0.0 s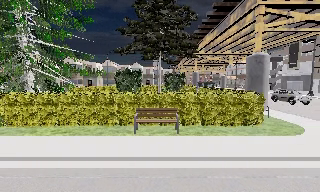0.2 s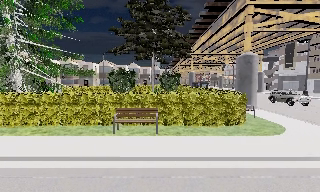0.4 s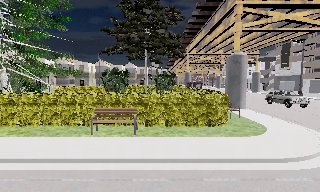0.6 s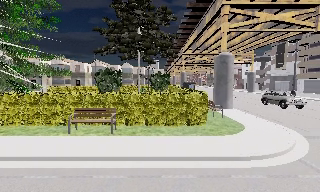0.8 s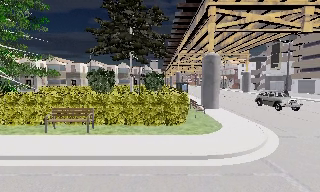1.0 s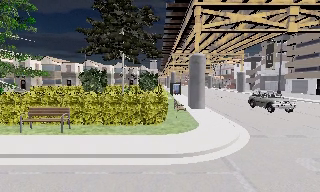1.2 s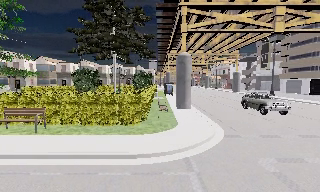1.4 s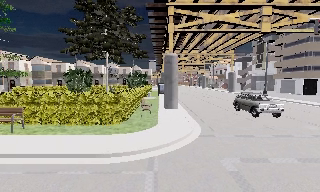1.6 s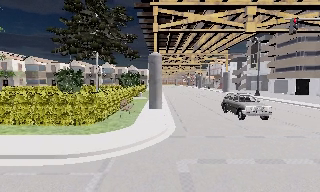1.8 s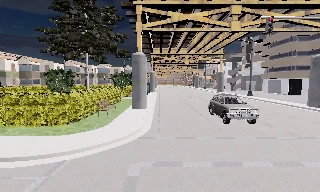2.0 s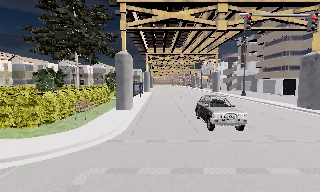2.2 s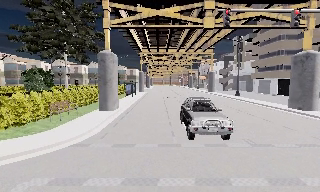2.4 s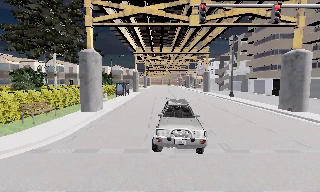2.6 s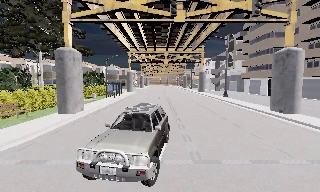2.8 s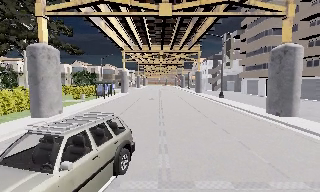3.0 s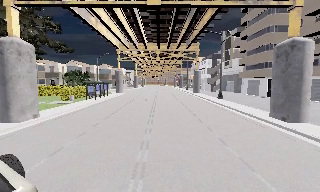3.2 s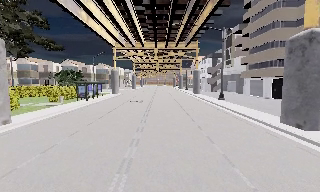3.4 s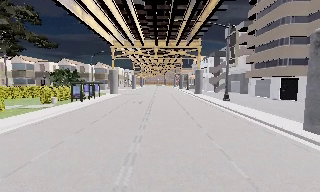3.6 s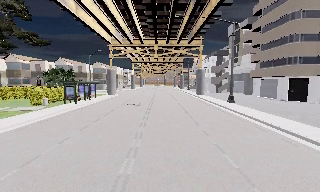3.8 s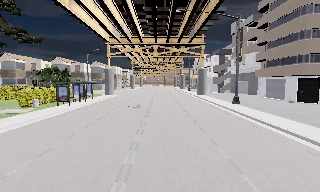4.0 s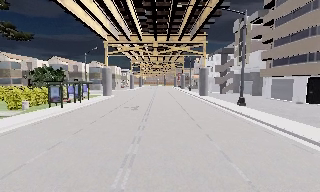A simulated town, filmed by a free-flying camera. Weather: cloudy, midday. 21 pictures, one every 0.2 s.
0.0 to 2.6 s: The camera travels to its right, about 17 m, so close, fixed things drift to the left.
2.6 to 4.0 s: The camera travels forward, about 11 m, so what stands in front looms larger.
The film runs forward here.
